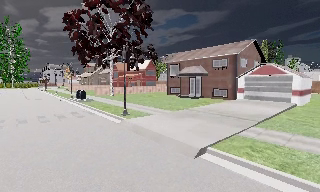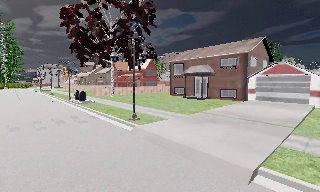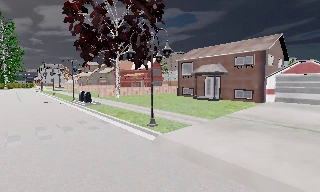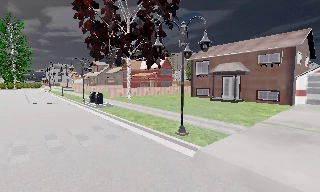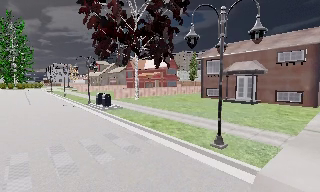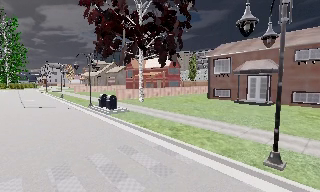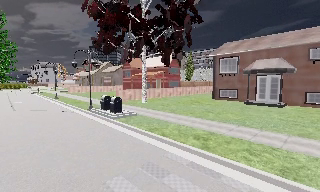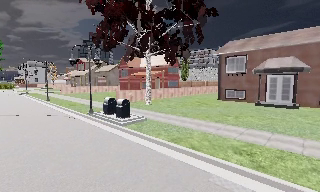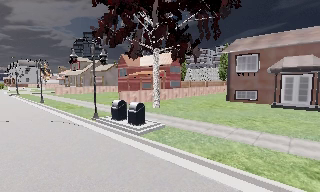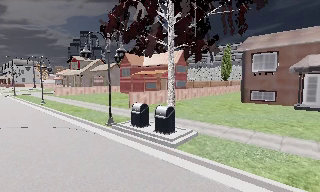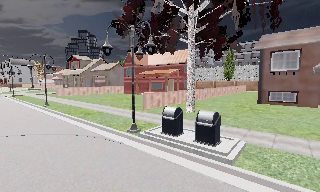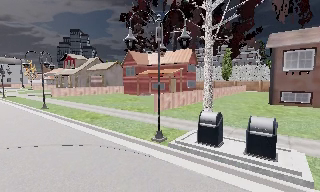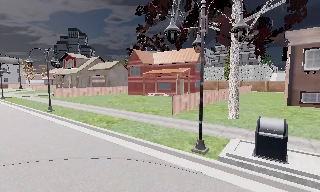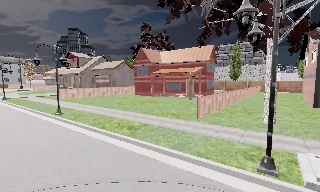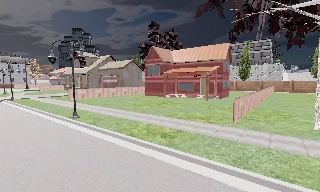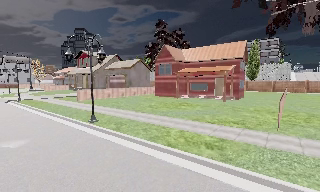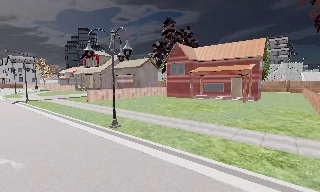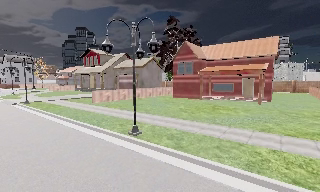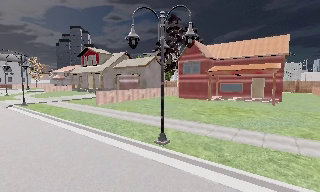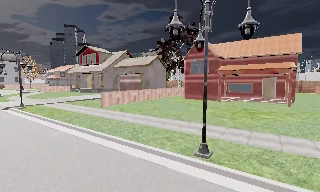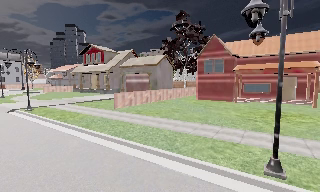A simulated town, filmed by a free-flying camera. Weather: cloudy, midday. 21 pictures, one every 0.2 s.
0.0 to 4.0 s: The camera pans to its right, which is clockwise from overhead, by about 15 degrees. It travels to its left and forward, about 35 m, so close, fixed things drift to the right.
The film runs forward here.
